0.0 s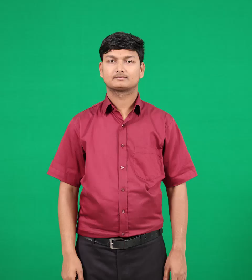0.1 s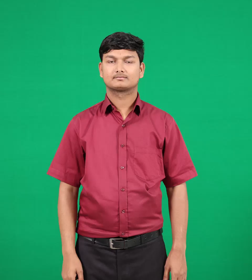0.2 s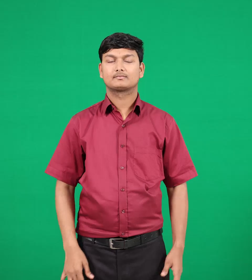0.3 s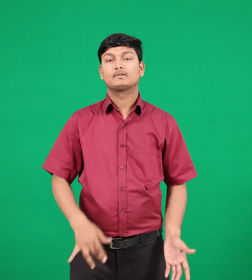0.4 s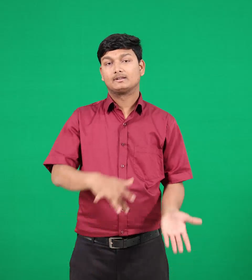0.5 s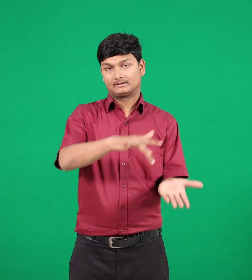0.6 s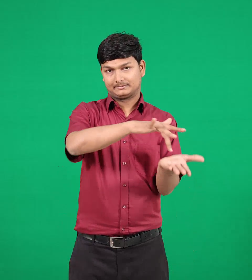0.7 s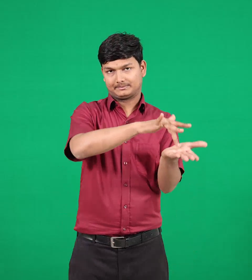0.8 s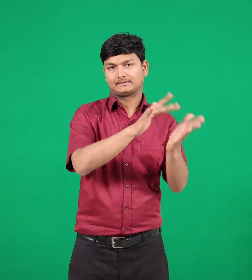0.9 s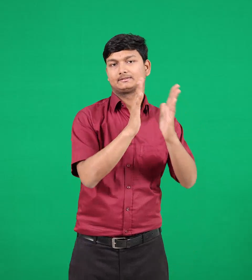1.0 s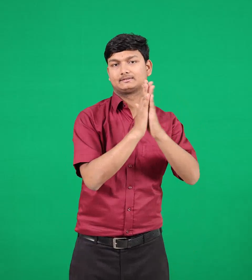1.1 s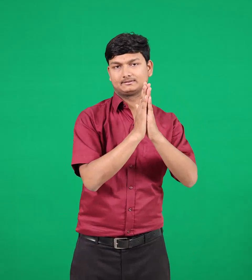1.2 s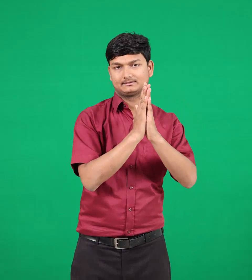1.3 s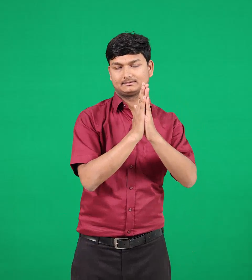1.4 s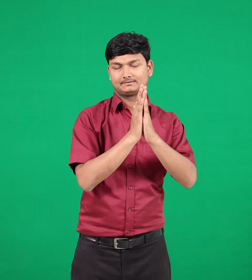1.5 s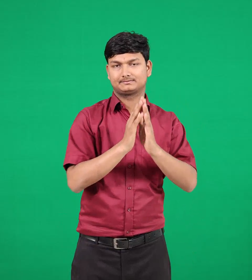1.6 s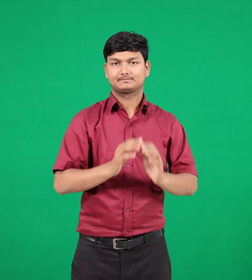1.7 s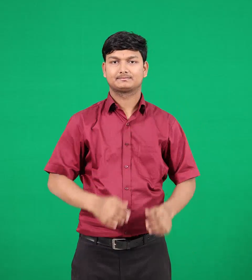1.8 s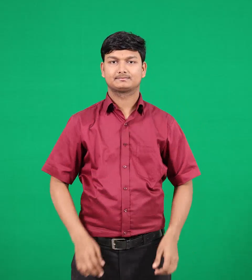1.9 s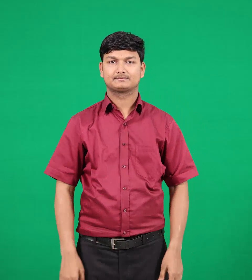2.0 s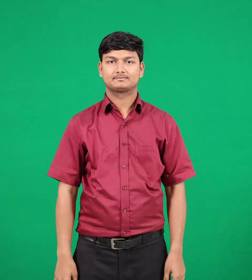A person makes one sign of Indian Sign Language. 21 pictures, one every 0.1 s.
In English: temple
